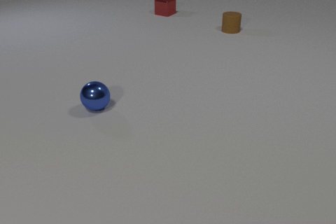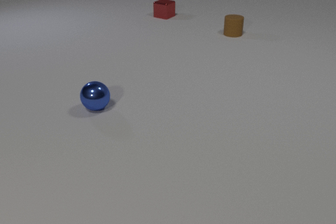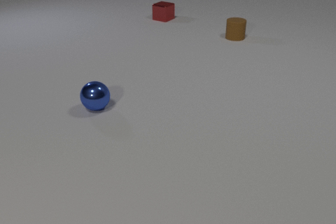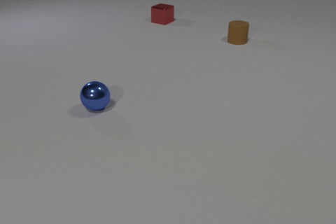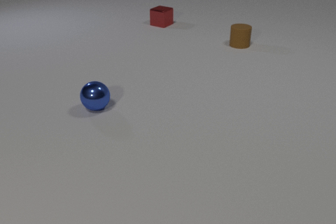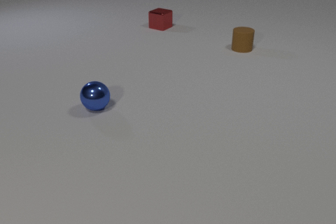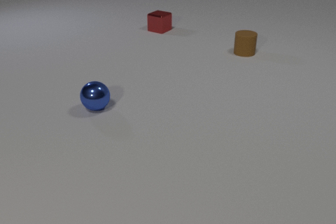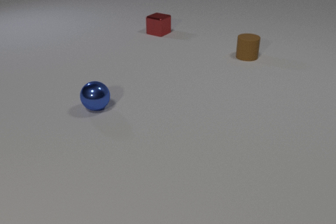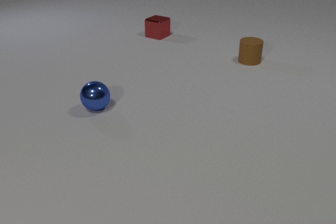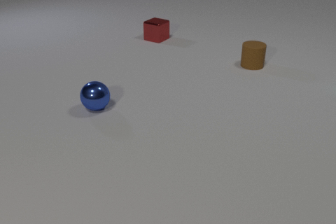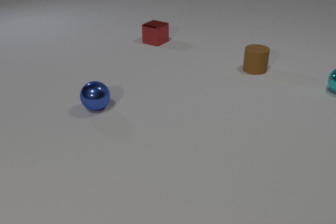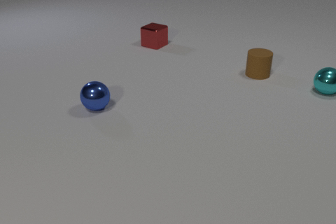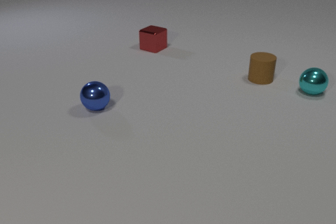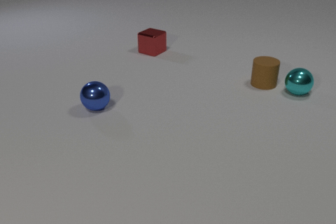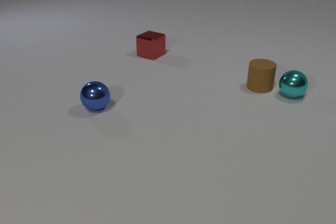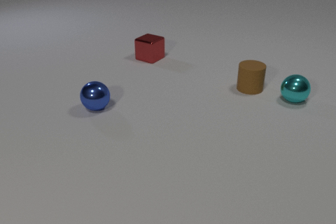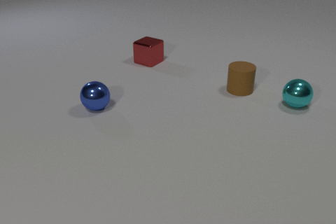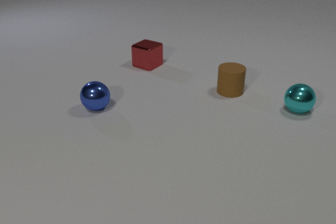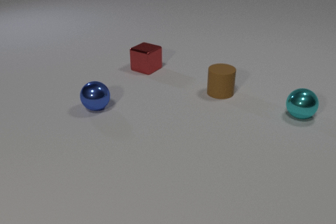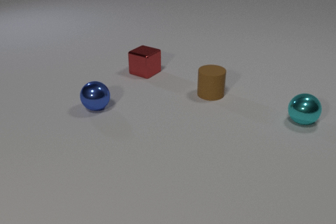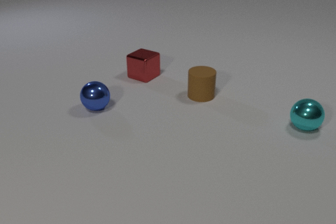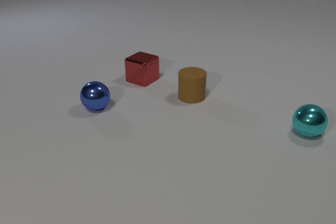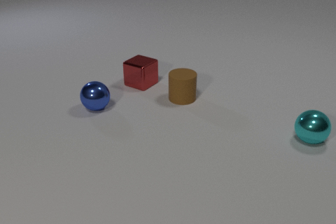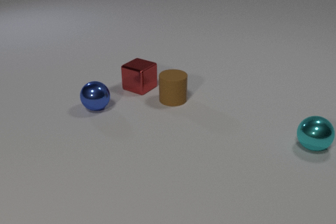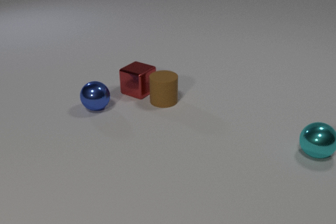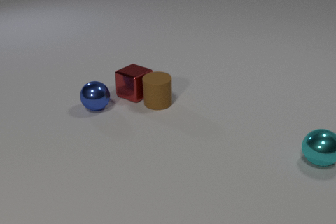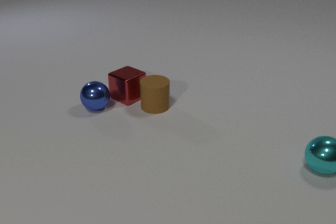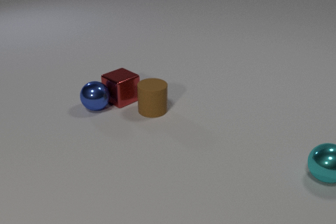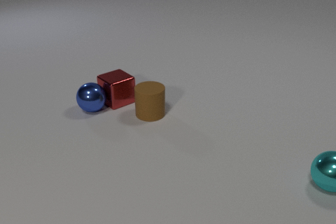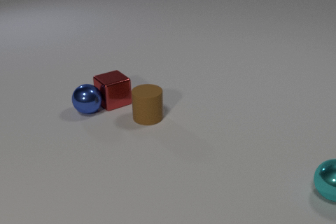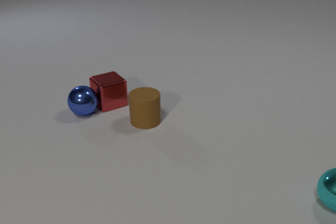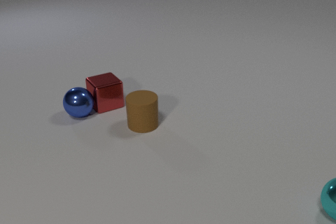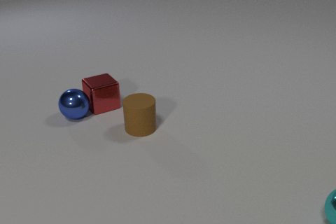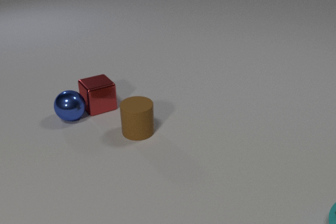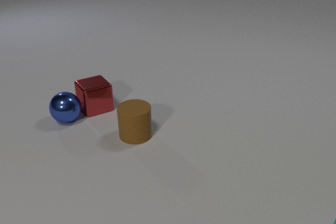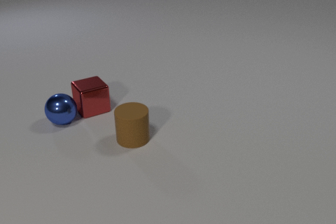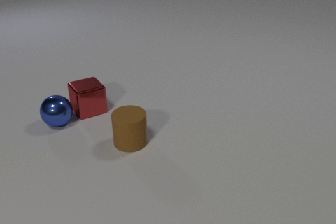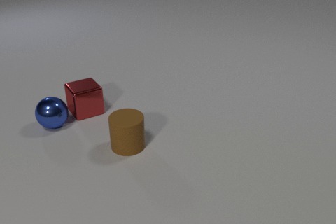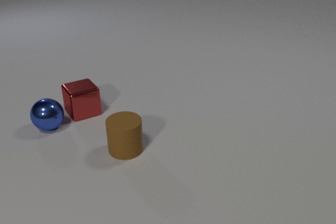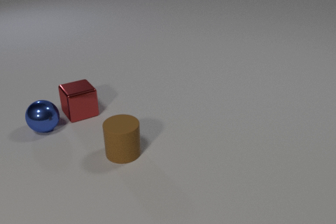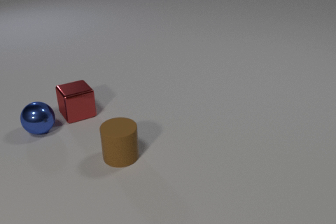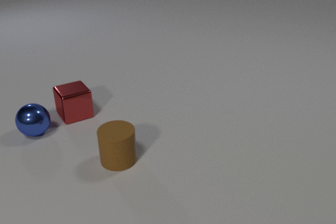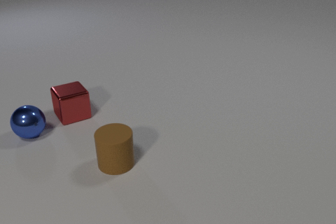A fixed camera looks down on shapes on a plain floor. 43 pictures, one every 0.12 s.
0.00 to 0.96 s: The brown rubber cylinder slides toward the camera. The red metal cube slides toward the camera.
0.96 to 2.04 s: The brown rubber cylinder slides toward the camera. The cyan metal sphere comes in at the right edge, rolls toward the camera and to the left. The red metal cube slides toward the camera. The brown rubber cylinder and the cyan metal sphere collide.
2.04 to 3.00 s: The brown rubber cylinder slides to the left and toward the camera. The cyan metal sphere rolls toward the camera. The red metal cube slides toward the camera. The brown rubber cylinder and the red metal cube collide.
3.00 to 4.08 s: The brown rubber cylinder slides toward the camera. The cyan metal sphere rolls toward the camera. The red metal cube slides to the left and toward the camera, spins clockwise seen from above by about 15 degrees, its near face sliding to the left. The blue metal sphere rolls to the left and toward the camera. The red metal cube and the blue metal sphere collide.
4.08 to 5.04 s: The brown rubber cylinder slides toward the camera and to the left. The red metal cube slides to the left and toward the camera. The blue metal sphere rolls to the left and toward the camera.
What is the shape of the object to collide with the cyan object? cylinder.
What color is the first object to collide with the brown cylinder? cyan.
How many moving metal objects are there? 3.
